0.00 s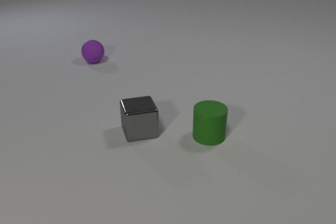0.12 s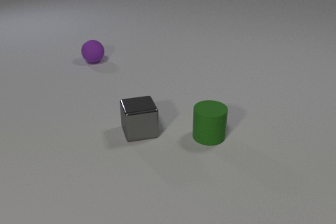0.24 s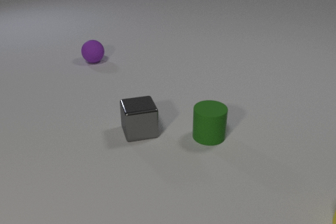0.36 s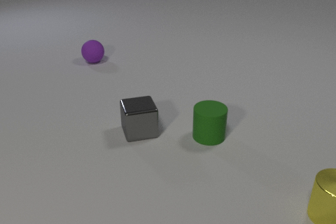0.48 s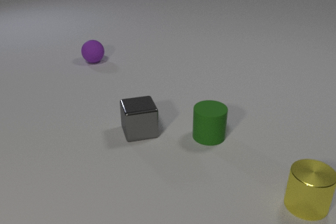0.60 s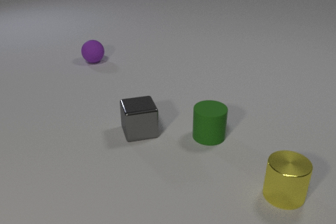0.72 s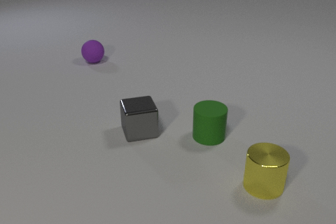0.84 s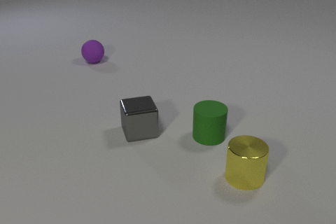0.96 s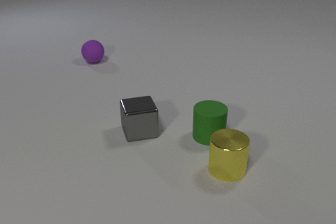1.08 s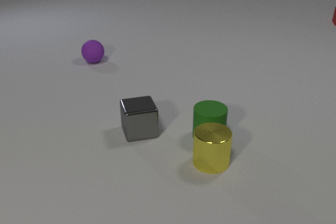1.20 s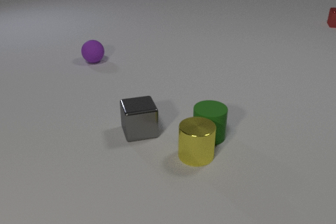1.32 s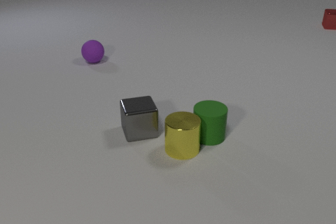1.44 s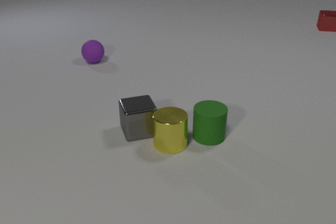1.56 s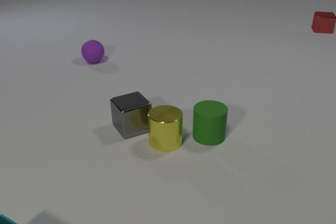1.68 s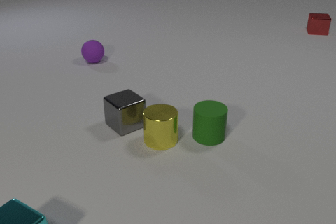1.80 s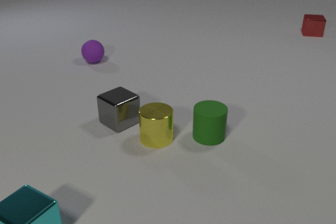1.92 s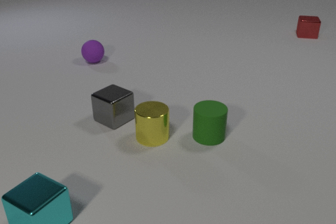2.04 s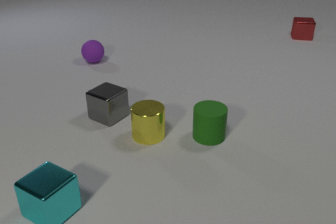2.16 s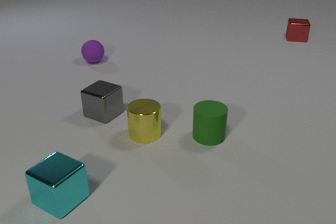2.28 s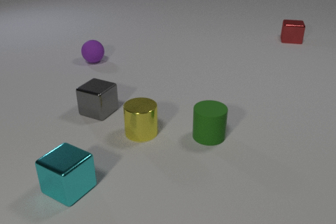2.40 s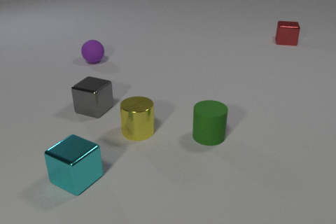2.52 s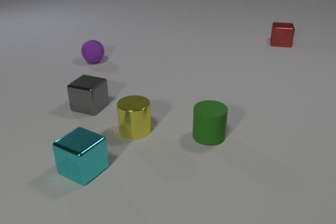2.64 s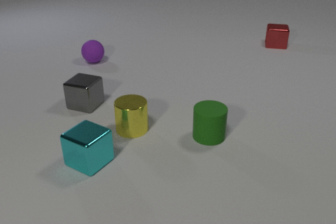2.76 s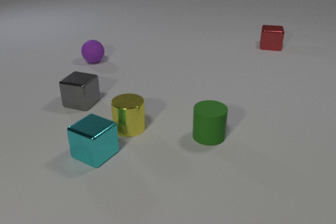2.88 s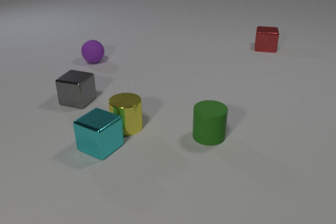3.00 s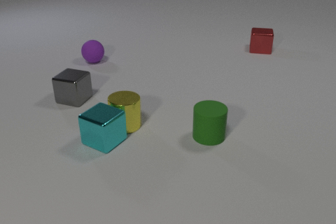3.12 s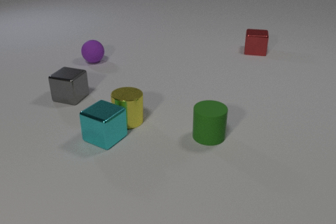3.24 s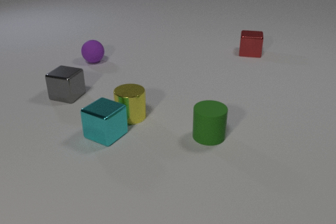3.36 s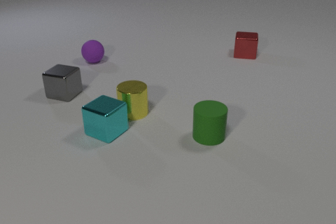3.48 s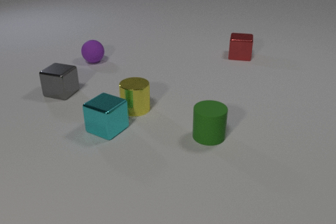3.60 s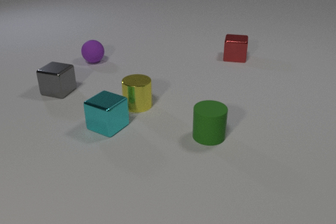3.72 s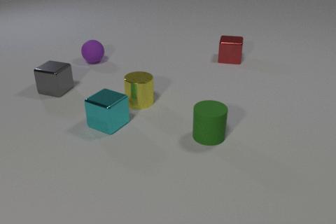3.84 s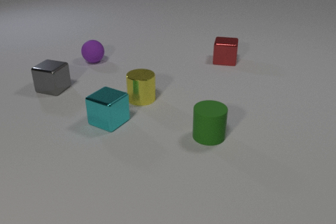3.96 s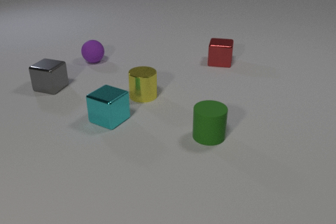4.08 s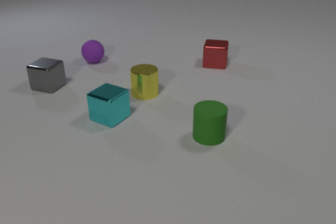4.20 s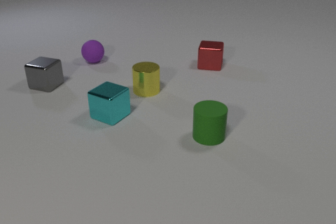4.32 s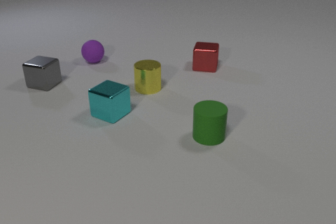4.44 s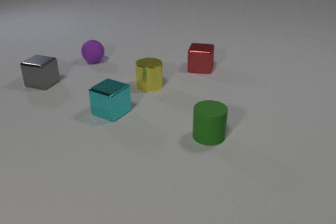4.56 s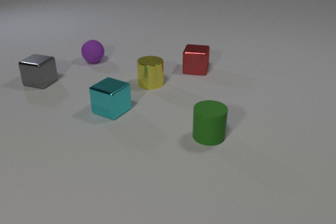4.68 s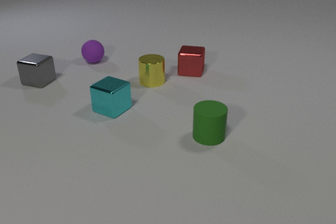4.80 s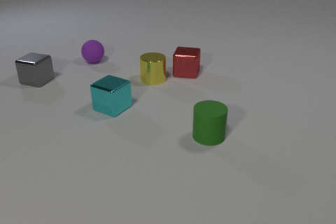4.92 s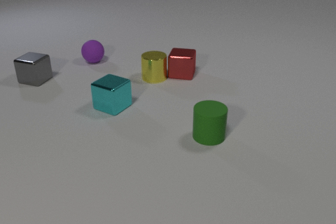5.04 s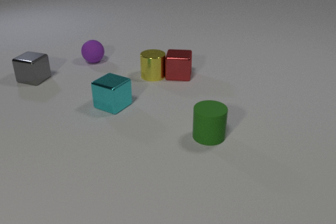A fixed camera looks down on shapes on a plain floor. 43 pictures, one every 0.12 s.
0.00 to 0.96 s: The yellow metal cylinder comes in at the right edge, slides to the left.
0.96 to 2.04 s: The yellow metal cylinder slides to the left and away from the camera. The gray metal cube slides away from the camera and to the left, spins so that its near face slides to the right, counterclockwise seen from above. The cyan metal cube comes in at the bottom edge, slides away from the camera and to the right. The red metal cube comes in at the right edge, slides toward the camera and to the left. The yellow metal cylinder and the gray metal cube collide.
2.04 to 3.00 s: The yellow metal cylinder slides to the left and away from the camera. The gray metal cube slides away from the camera and to the left. The cyan metal cube slides away from the camera and to the right. The red metal cube slides toward the camera and to the left. The yellow metal cylinder and the cyan metal cube collide.
3.00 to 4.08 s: The yellow metal cylinder slides away from the camera. The gray metal cube slides away from the camera and to the left. The cyan metal cube slides away from the camera. The red metal cube slides toward the camera and to the left.
4.08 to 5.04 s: The yellow metal cylinder slides away from the camera. The gray metal cube slides away from the camera and to the left. The cyan metal cube slides away from the camera. The red metal cube slides to the left and toward the camera. The yellow metal cylinder and the red metal cube collide.
How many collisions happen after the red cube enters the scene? 3.
How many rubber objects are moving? 0.
What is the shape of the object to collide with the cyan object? cylinder.
